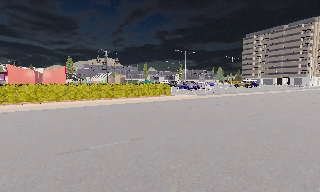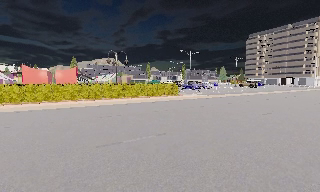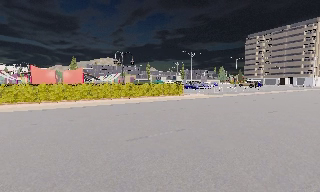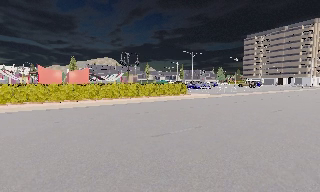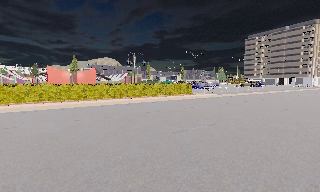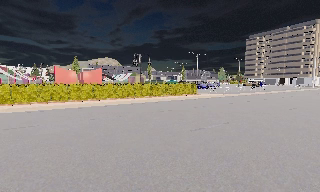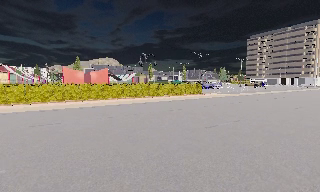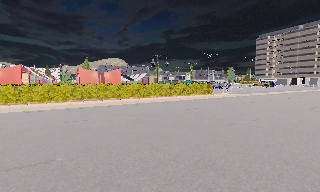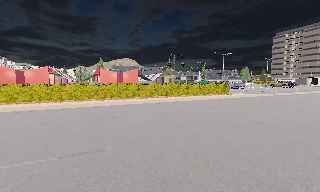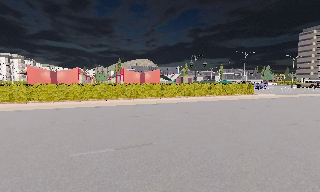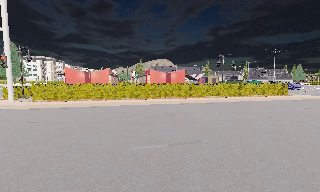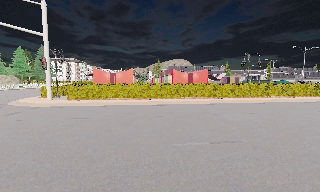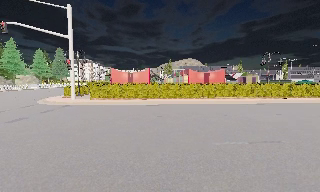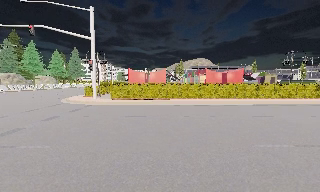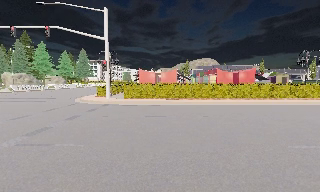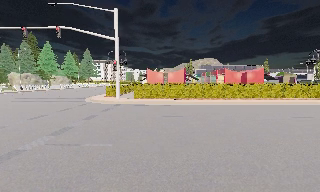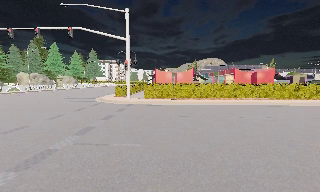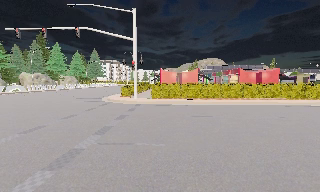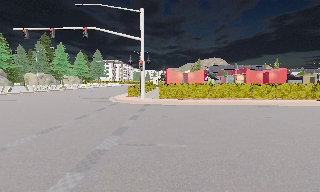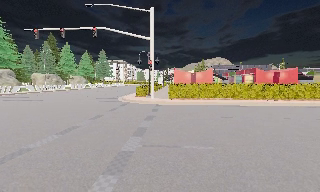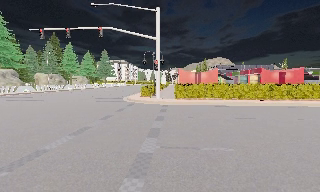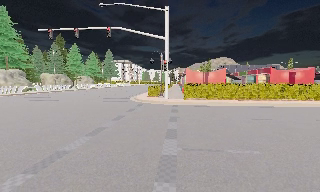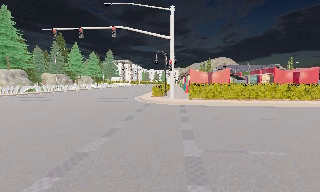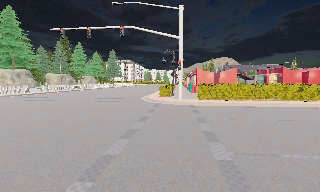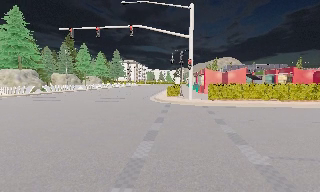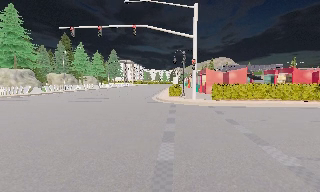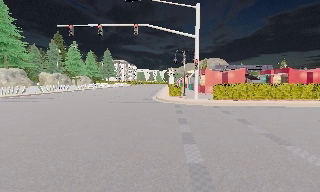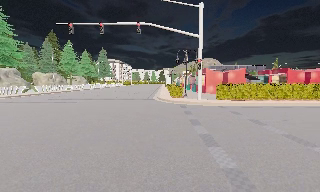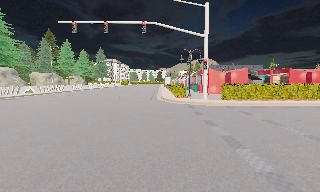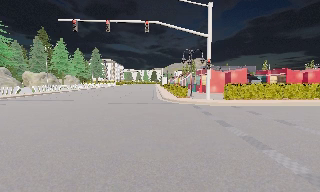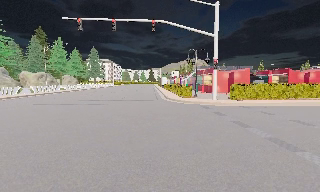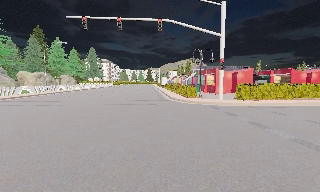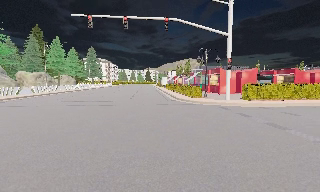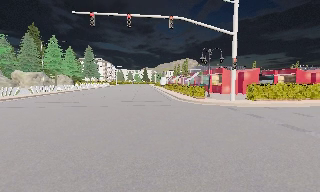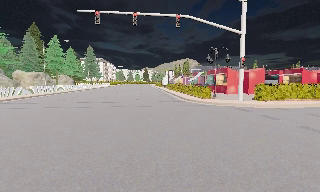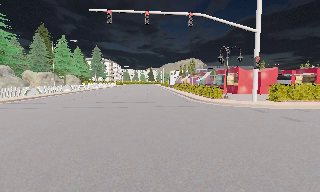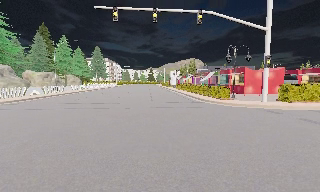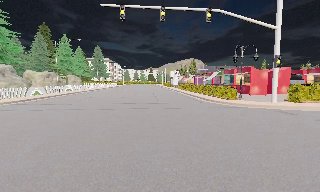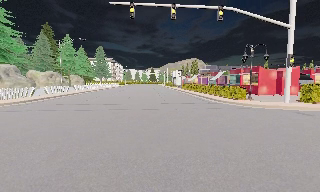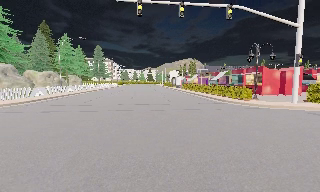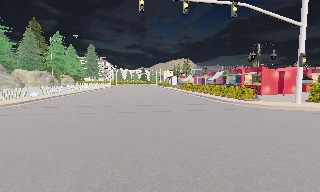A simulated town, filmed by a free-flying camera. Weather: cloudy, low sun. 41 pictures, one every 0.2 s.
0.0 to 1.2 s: The camera travels to its left and backward, about 4.5 m, so close, fixed things drift to the right.
1.2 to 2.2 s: The camera swings to its left by about 25 degrees, and the scene slides to the right. It travels to its left and backward, about 4 m, so close, fixed things drift to the right.
2.2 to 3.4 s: The camera pans to its left, which is counterclockwise from overhead, by about 10 degrees. It travels to its left, about 4 m, so close, fixed things drift to the right.
3.4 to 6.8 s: The camera travels to its left, about 11 m, so close, fixed things drift to the right.
6.8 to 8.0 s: The camera travels to its left and forward, about 4 m, so close, fixed things drift to the right.
The film runs backward here.
